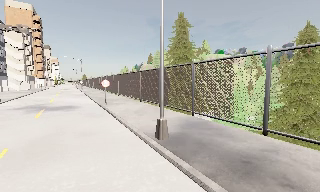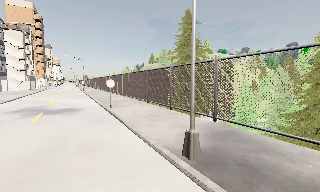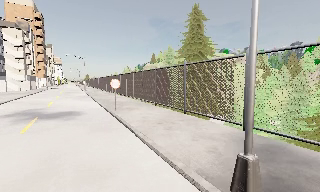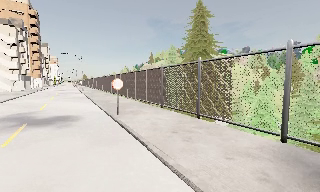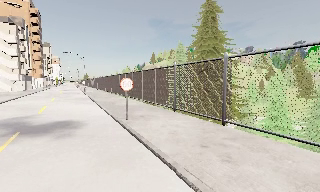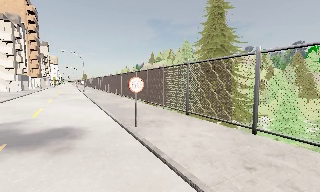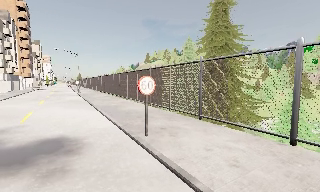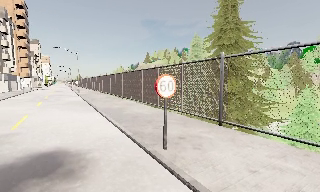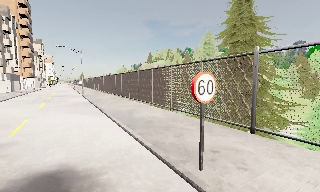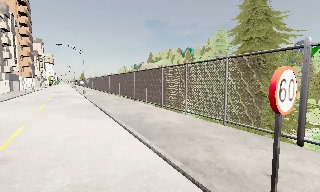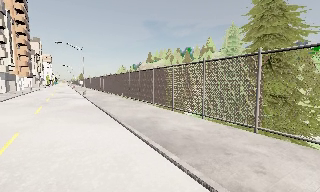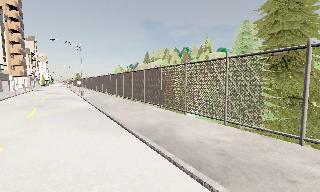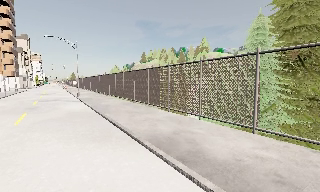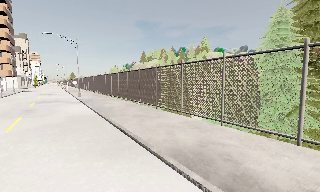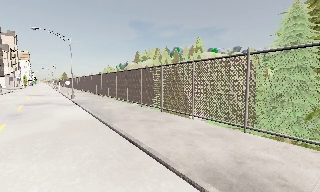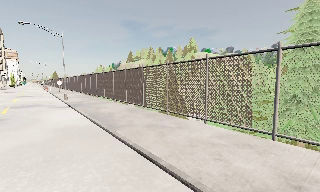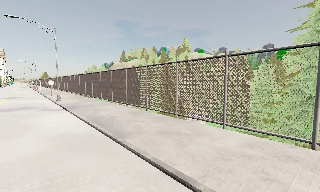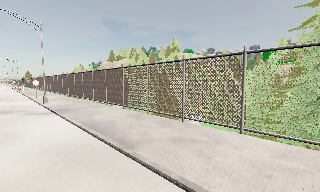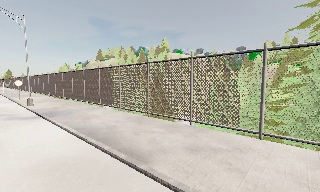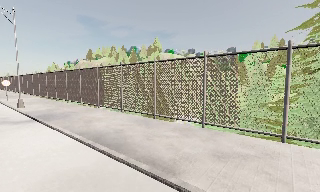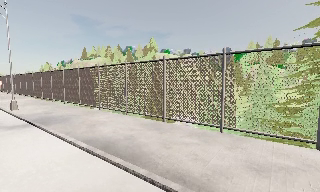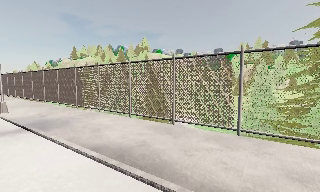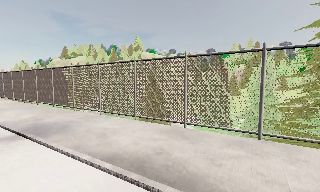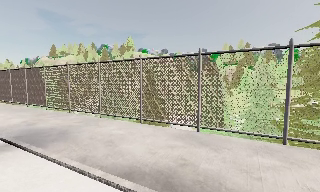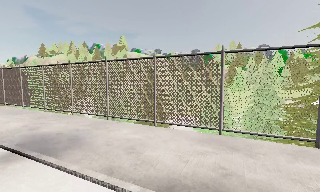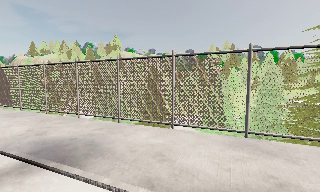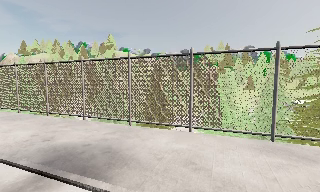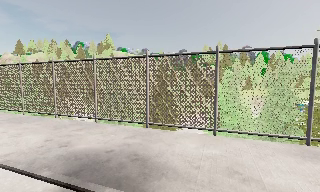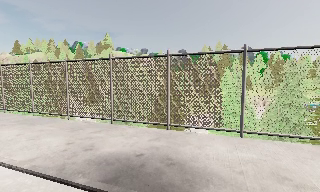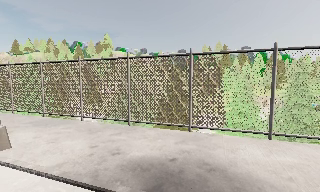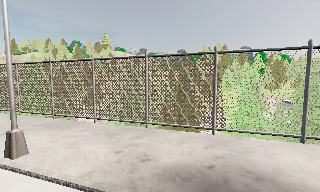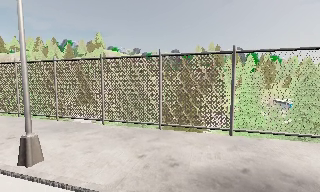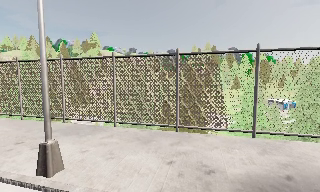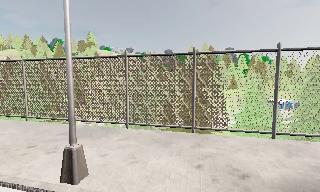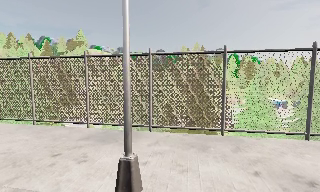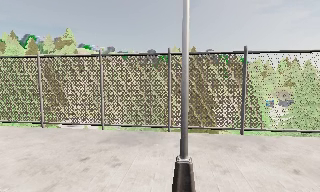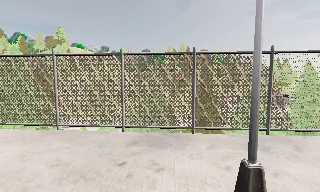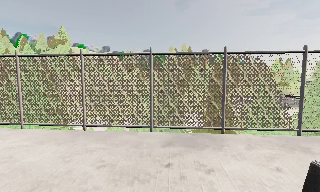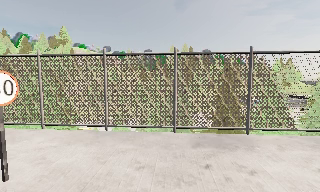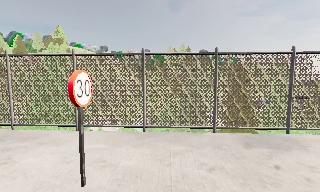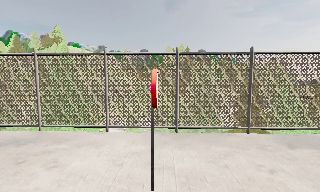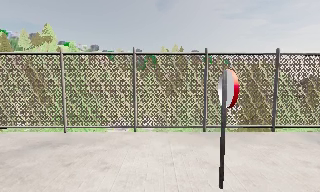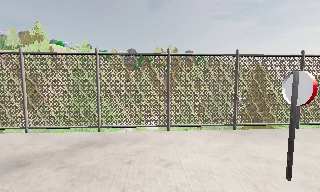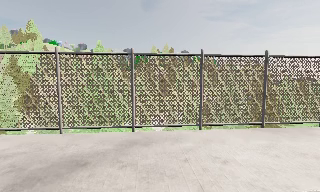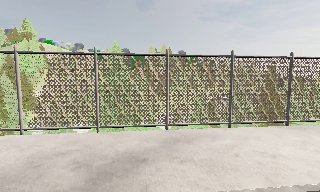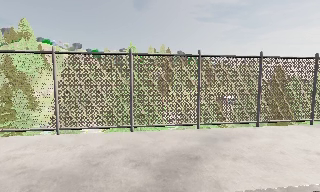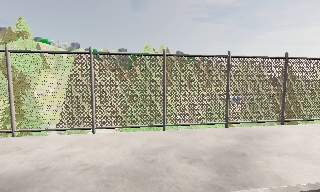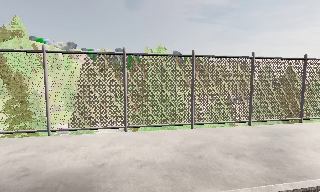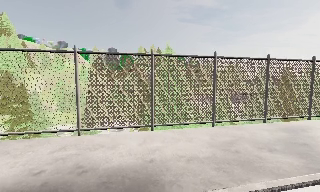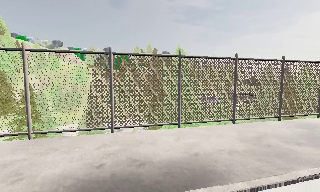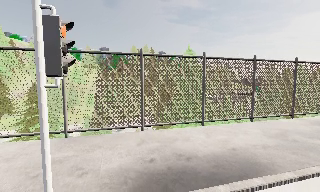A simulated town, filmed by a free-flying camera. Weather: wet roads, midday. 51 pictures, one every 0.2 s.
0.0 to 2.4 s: The camera travels forward and to its left, about 18 m, so what stands in front looms larger.
2.4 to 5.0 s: The camera pans to its right, which is clockwise from overhead, by about 35 degrees. It travels to its left and forward, about 14 m.
5.0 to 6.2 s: The camera travels to its left, about 6 m, so close, fixed things drift to the right.
6.2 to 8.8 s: The camera pans to its right, which is clockwise from overhead, by about 25 degrees. It travels to its left, about 17 m, so close, fixed things drift to the right.
8.8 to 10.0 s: The camera travels to its left, about 8 m, so close, fixed things drift to the right.
The film runs forward here.
